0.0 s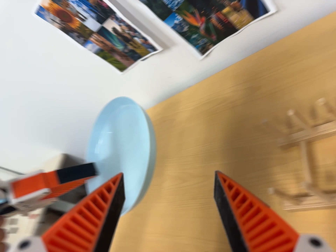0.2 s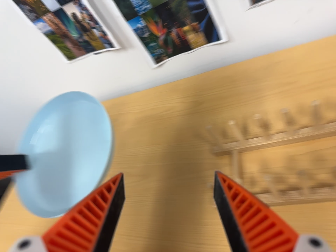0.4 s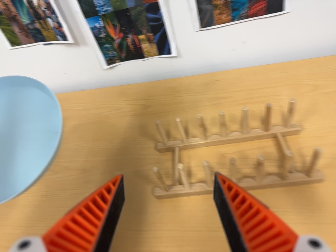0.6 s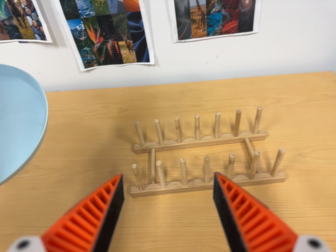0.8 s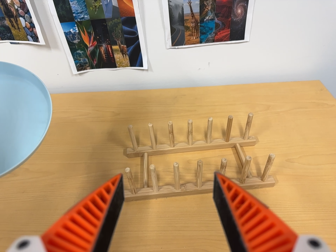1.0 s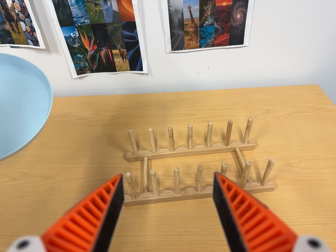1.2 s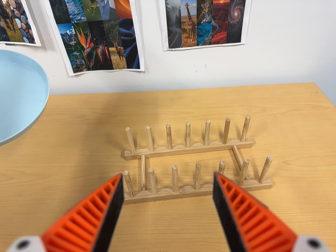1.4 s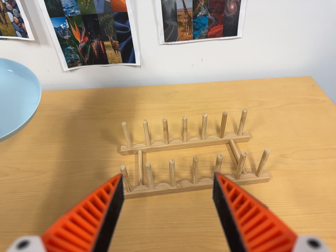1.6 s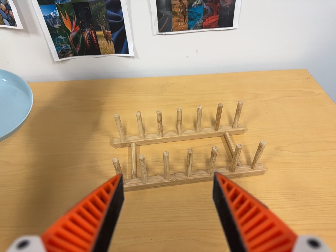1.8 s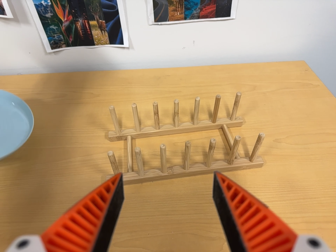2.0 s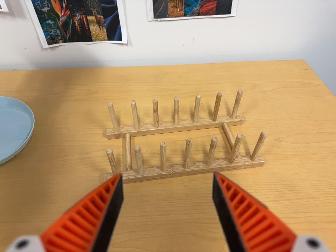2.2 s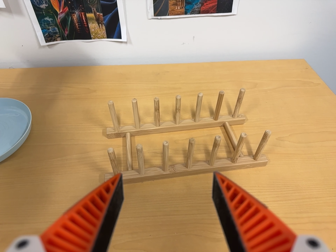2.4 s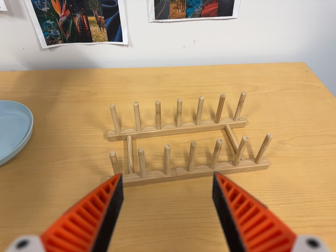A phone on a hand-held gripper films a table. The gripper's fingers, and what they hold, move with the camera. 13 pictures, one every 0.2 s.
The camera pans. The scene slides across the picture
to the left.
The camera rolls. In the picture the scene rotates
clockwise.
0.0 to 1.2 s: The scene slides to the left, as the camera pans about 45 degrees to its right. It travels toward the bottom of its view, to its left and backward, about 16 cm. Its aim tips toward the top of its view by about 15 degrees. It rolls about its line of sight by about 20 degrees, and the scene rotates clockwise.
1.2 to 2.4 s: The camera travels forward, about 5 cm, so what stands in front looms larger.
The film runs backward here.
